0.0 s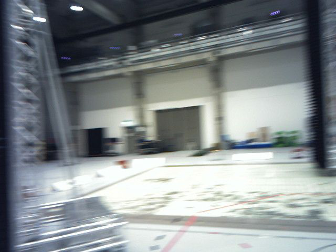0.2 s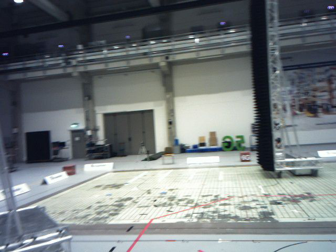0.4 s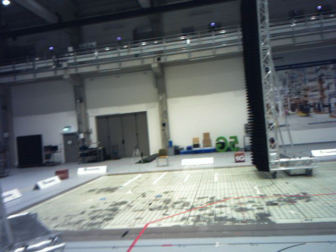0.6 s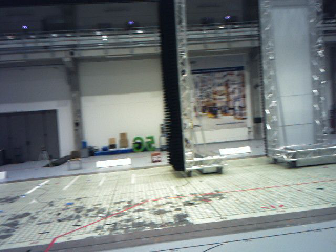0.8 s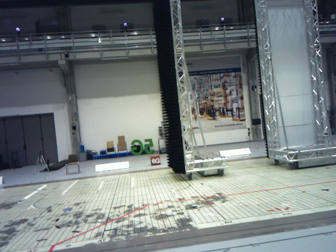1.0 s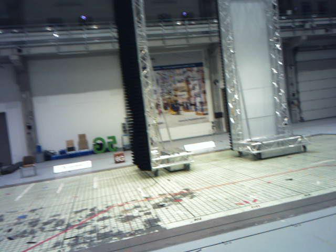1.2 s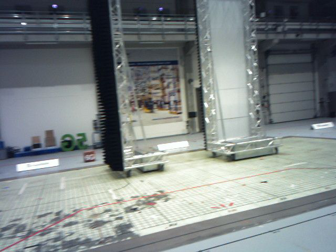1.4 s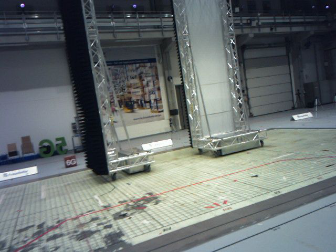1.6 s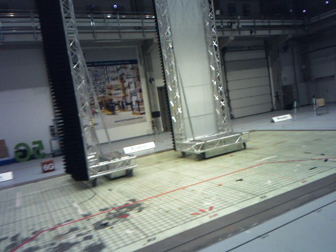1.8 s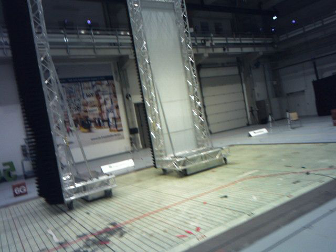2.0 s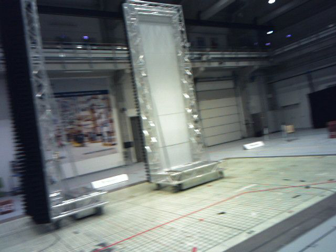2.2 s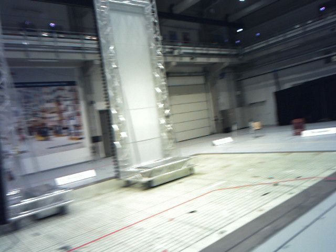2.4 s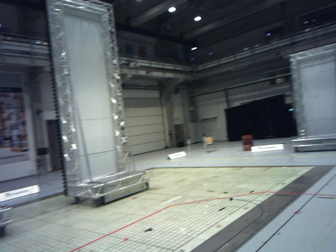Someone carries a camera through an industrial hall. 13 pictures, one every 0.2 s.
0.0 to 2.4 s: The camera pans to its right, which is clockwise from overhead, by about 70 degrees. It travels forward, about 2.8 m.
The film runs forward here.
